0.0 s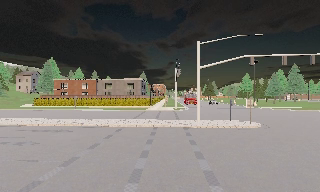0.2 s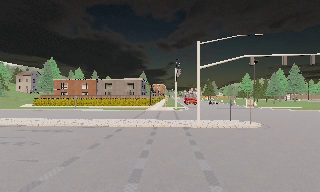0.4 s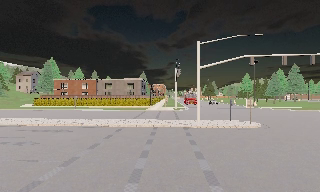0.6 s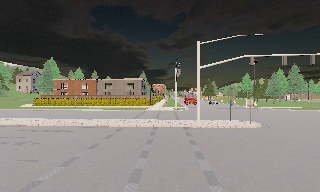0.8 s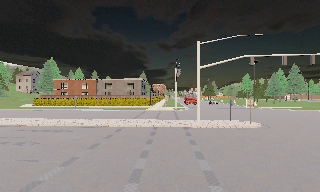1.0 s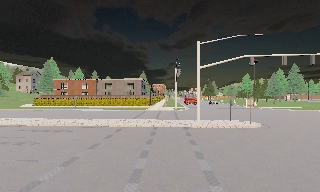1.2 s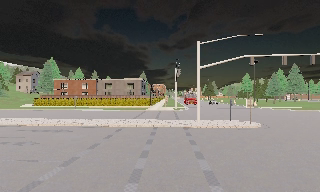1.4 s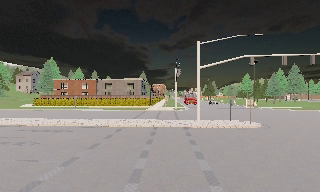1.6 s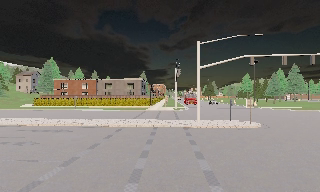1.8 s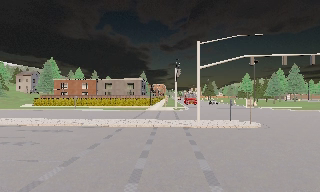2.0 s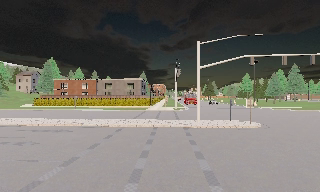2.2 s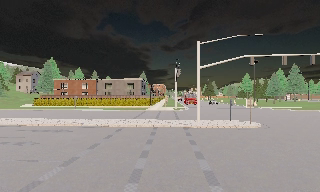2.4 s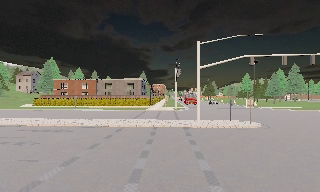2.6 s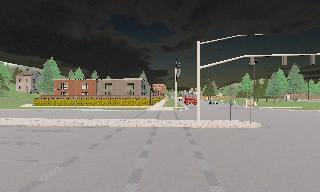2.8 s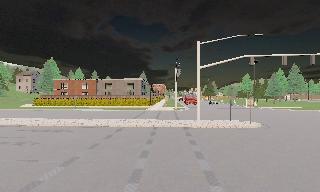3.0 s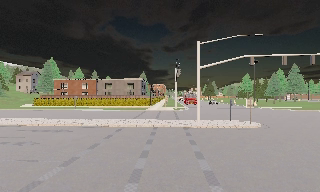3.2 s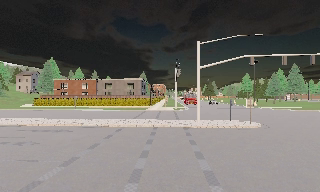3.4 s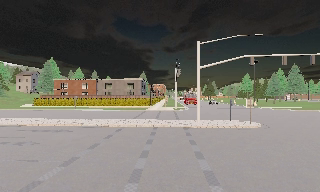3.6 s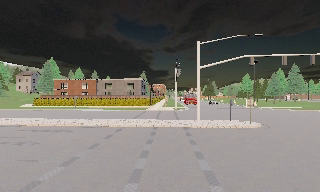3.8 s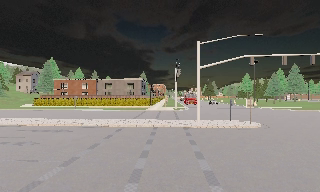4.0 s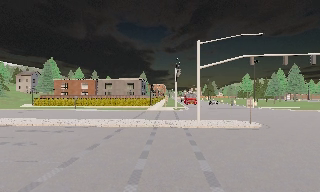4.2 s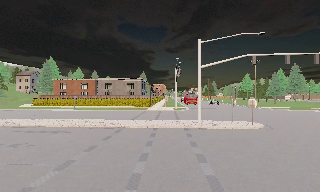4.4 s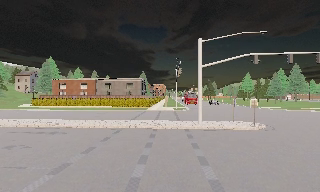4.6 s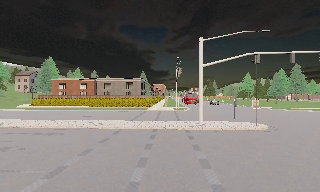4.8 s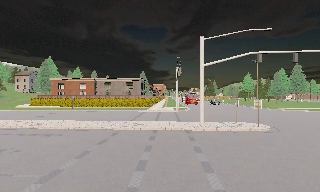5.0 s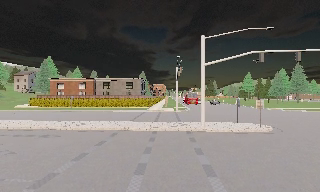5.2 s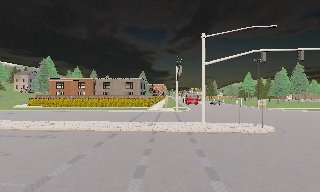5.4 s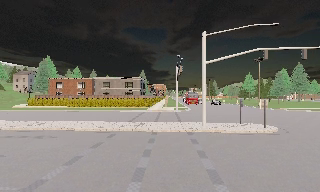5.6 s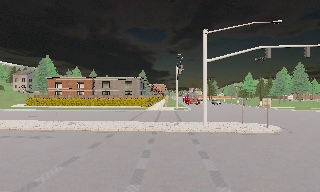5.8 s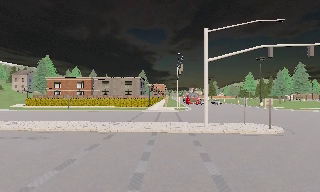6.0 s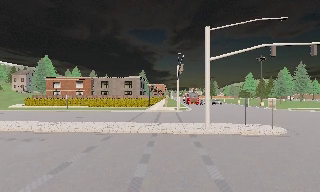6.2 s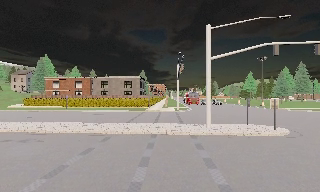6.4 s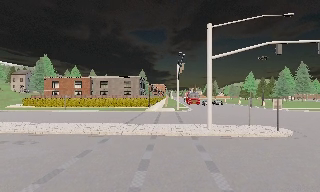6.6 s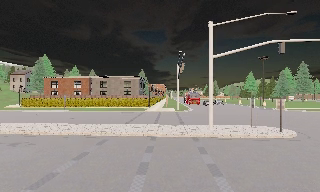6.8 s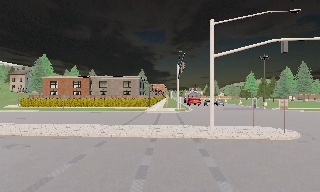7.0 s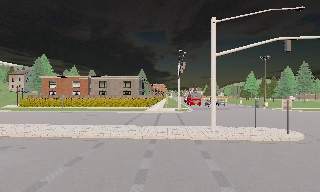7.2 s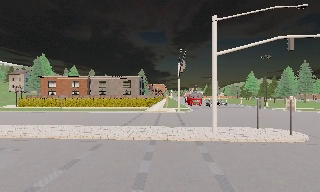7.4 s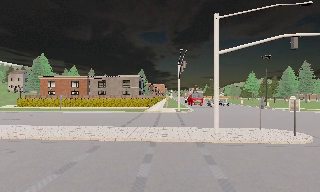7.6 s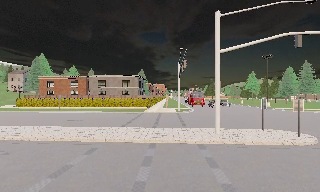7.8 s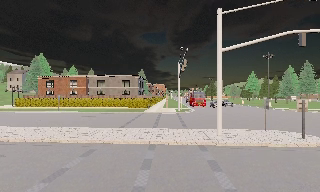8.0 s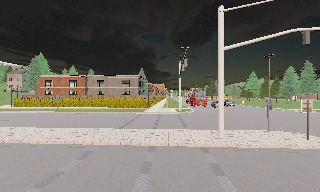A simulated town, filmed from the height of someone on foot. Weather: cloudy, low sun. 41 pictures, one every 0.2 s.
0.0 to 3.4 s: The camera keeps its place and its aim.
3.4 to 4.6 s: The camera travels forward, about 1 m, so what stands in front looms larger. It gains speed.
4.6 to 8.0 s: The camera travels forward, about 5 m, so what stands in front looms larger.
The film runs forward here.
